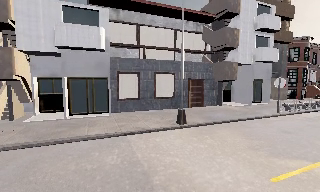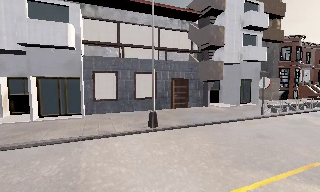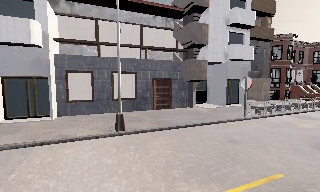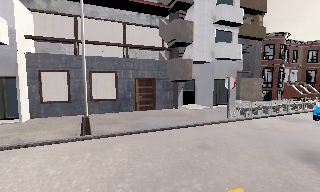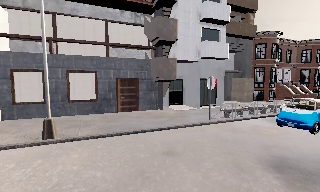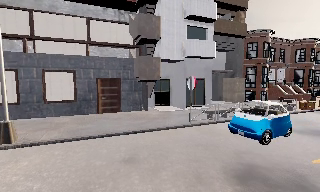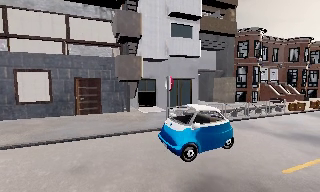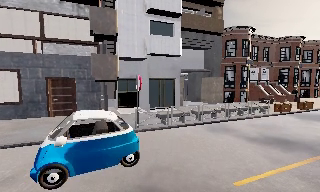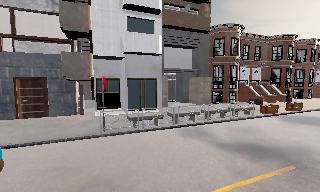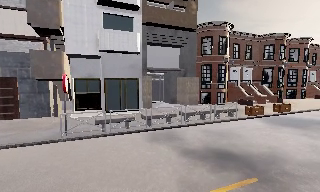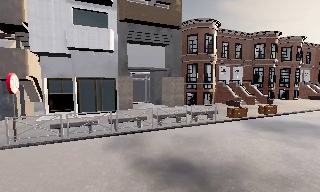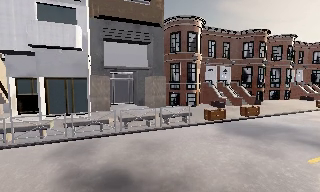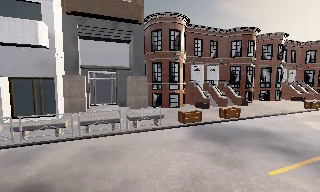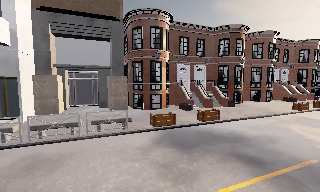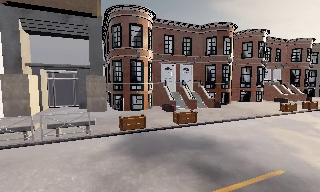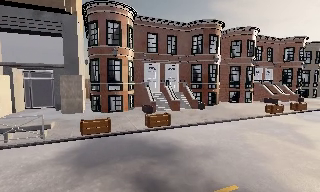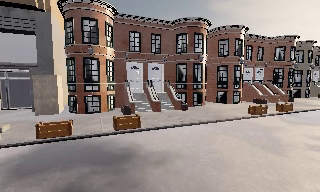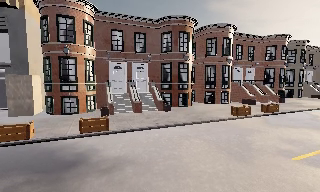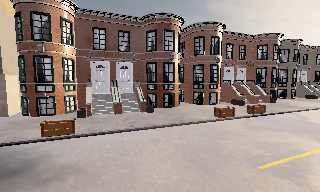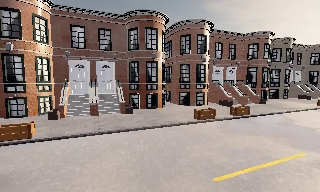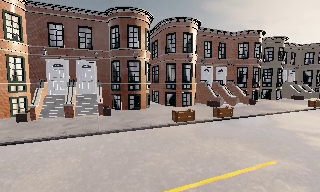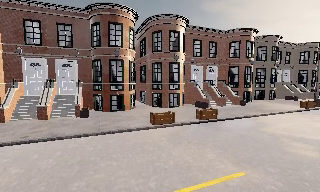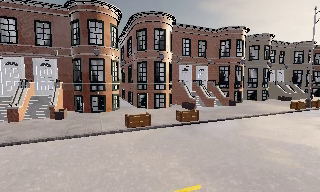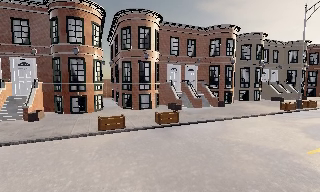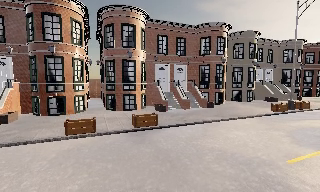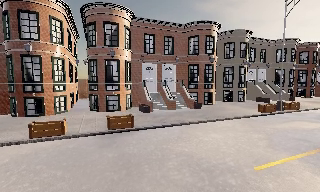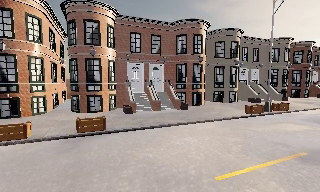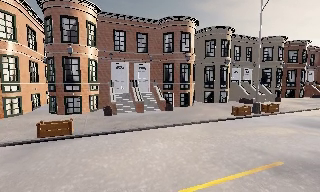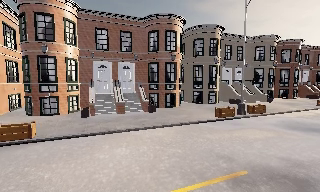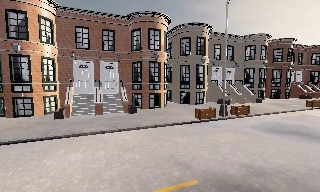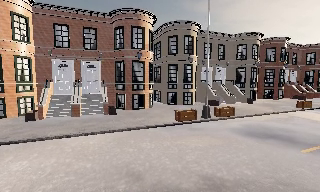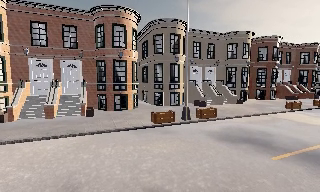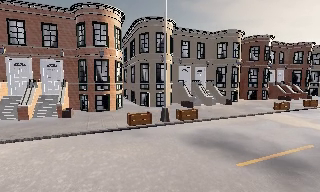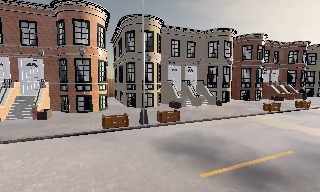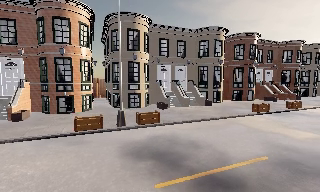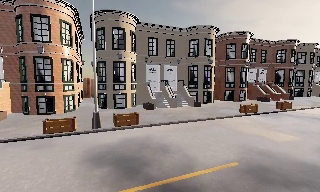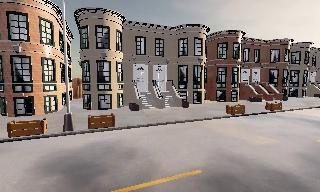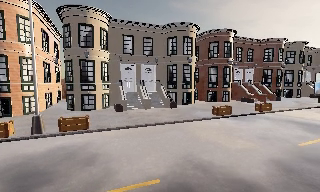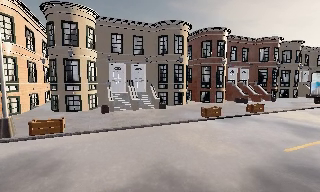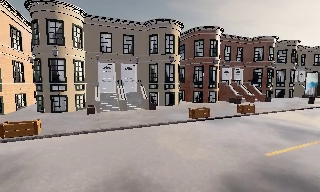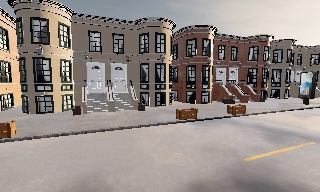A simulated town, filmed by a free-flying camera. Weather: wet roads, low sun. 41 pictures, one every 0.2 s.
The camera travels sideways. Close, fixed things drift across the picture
to the left.
0.0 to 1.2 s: The camera travels to its right, about 8 m, so close, fixed things drift to the left.
1.2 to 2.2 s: The camera travels to its right and forward, about 7 m, so close, fixed things drift to the left.
2.2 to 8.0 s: The camera travels to its right, about 35 m, so close, fixed things drift to the left.
The film runs forward here.
